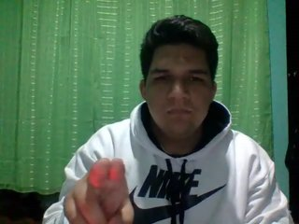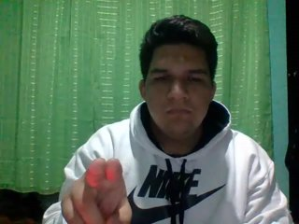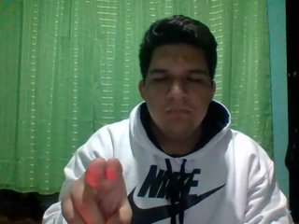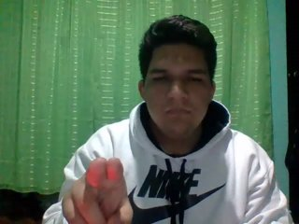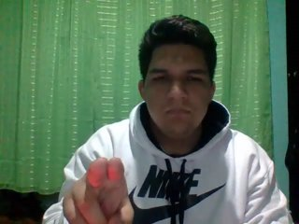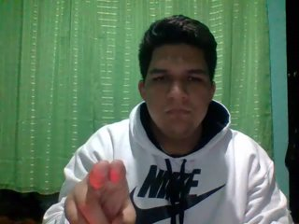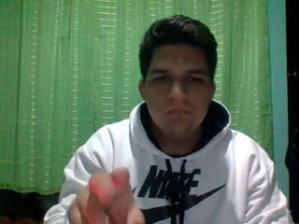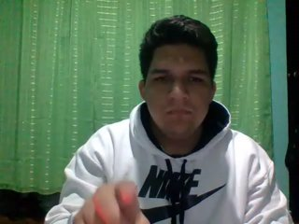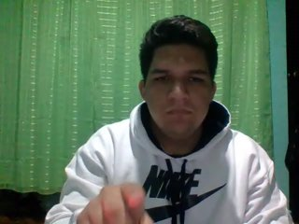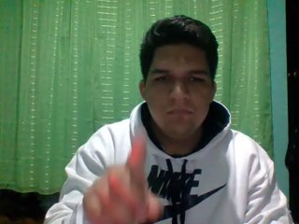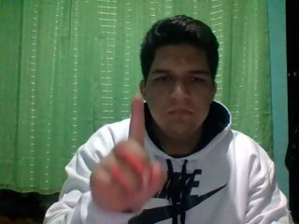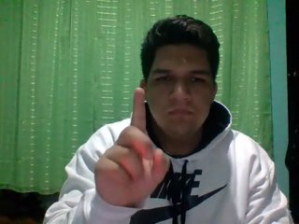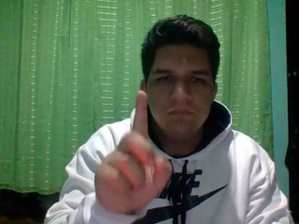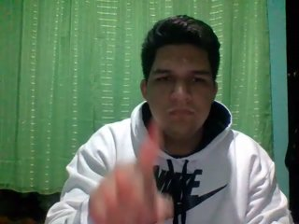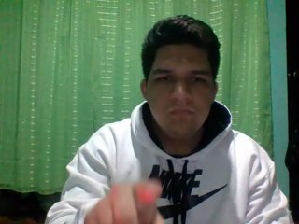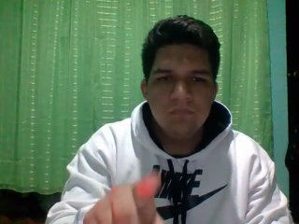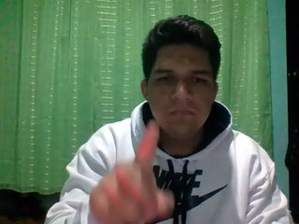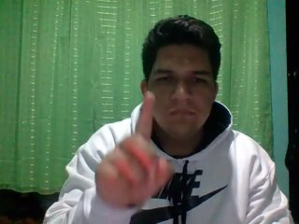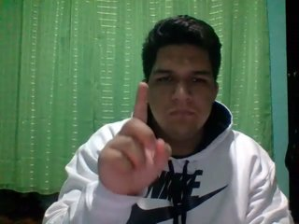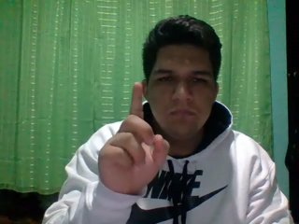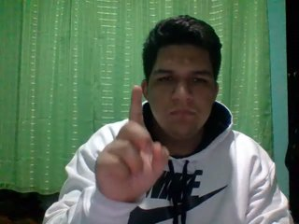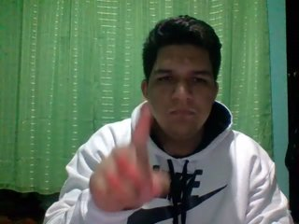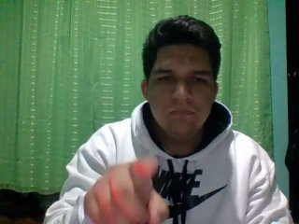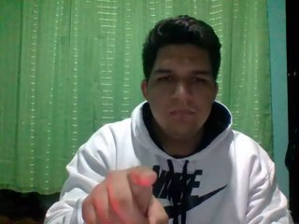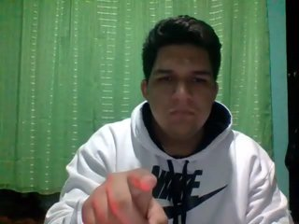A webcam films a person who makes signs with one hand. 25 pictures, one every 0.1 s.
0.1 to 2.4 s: Double click with one finger.
